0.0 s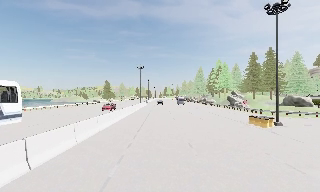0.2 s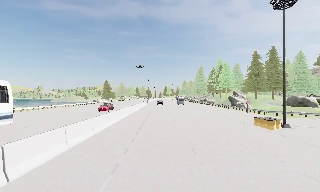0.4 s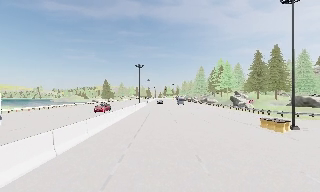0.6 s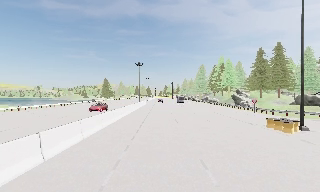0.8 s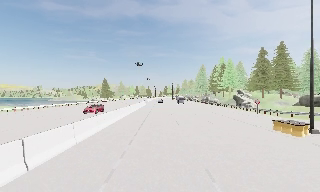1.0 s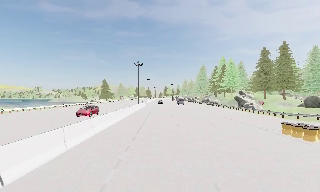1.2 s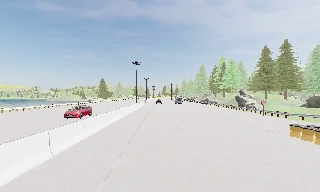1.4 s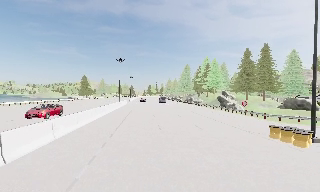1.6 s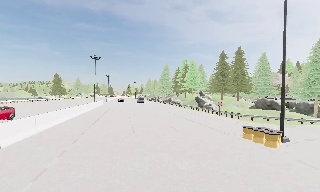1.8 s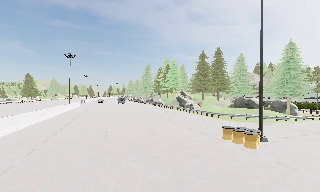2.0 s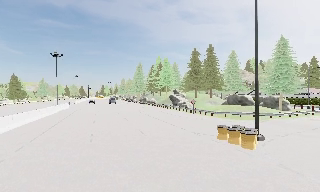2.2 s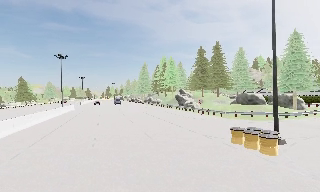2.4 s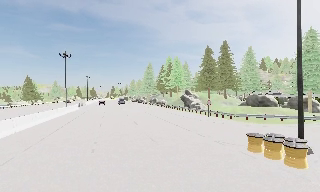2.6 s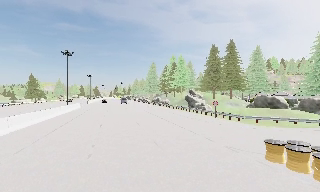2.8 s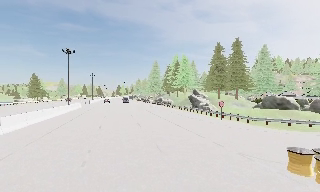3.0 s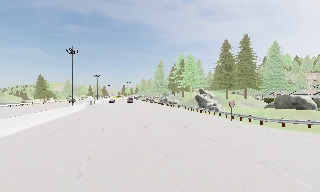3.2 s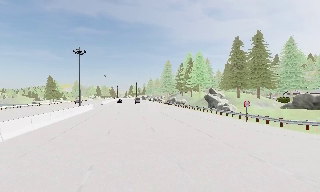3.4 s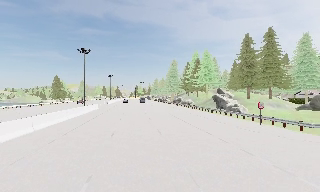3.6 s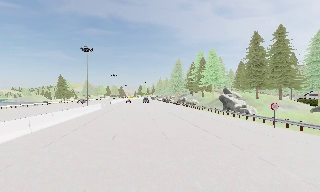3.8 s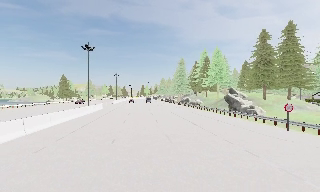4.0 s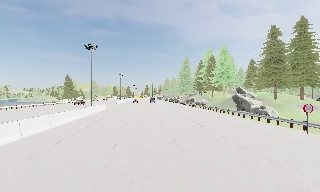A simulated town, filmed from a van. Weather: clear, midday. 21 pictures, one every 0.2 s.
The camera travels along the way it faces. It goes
forward.
0.0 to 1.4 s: The camera travels forward, about 6 m, so what stands in front looms larger.
1.4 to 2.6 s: The camera swings to its right by about 10 degrees, and the scene slides to the left. It travels forward, about 6 m, so what stands in front looms larger.
2.6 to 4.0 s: The camera pans to its left, which is counterclockwise from overhead, by about 10 degrees. It travels forward, about 7 m, so what stands in front looms larger.
The film runs forward here.
